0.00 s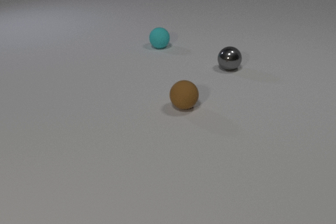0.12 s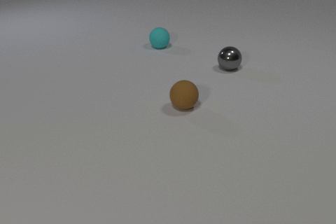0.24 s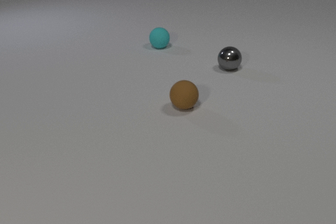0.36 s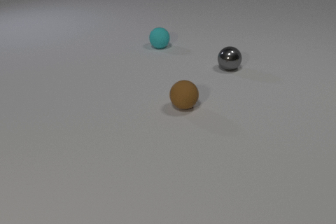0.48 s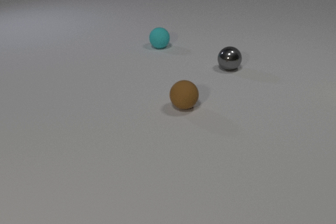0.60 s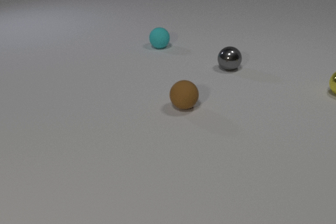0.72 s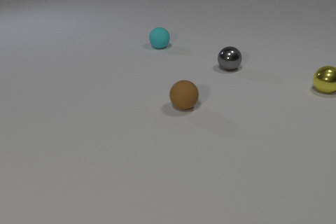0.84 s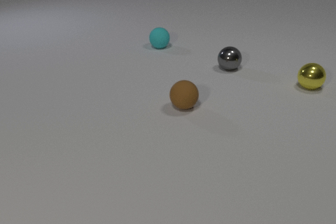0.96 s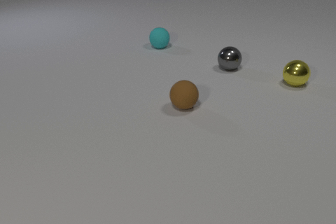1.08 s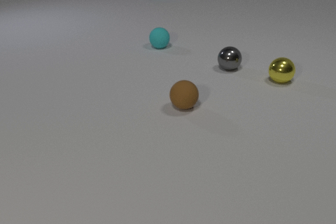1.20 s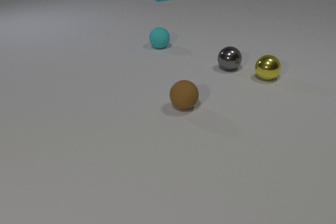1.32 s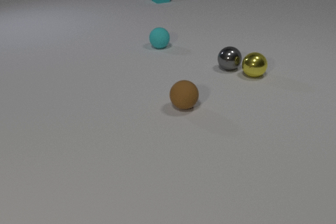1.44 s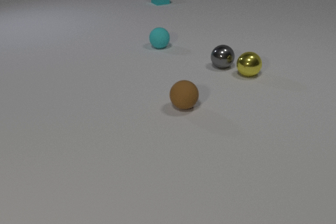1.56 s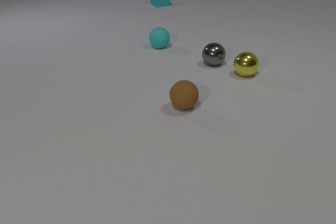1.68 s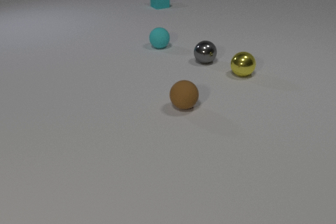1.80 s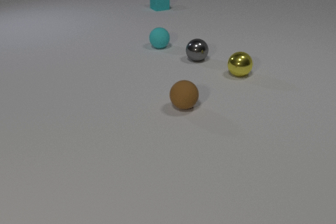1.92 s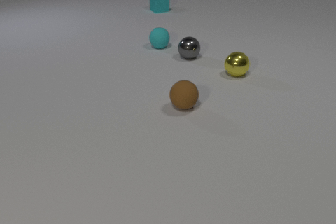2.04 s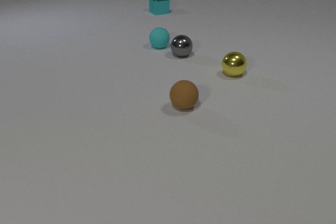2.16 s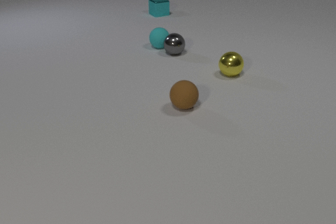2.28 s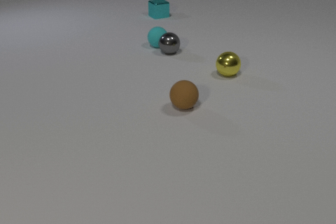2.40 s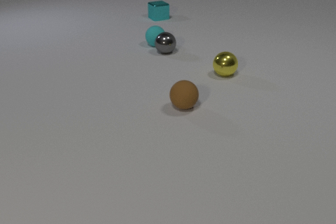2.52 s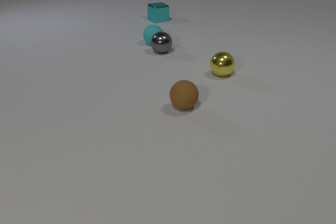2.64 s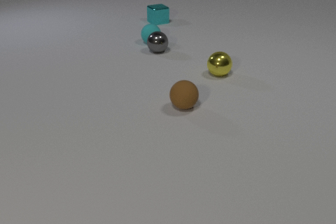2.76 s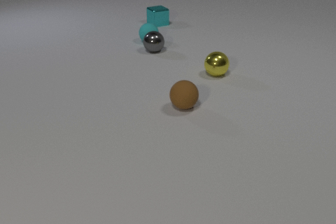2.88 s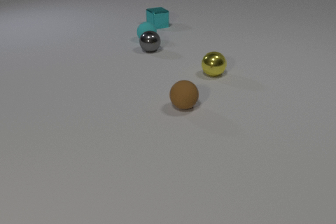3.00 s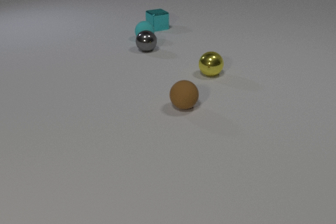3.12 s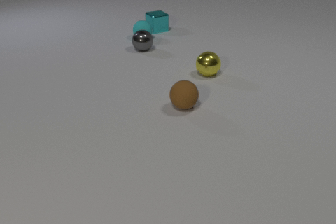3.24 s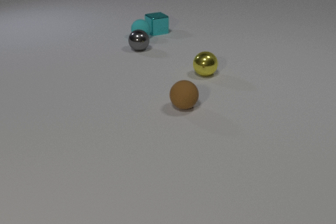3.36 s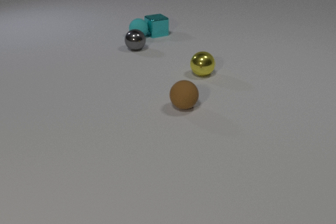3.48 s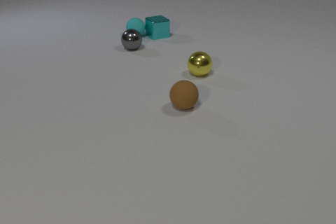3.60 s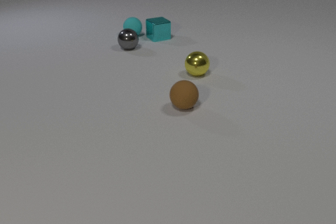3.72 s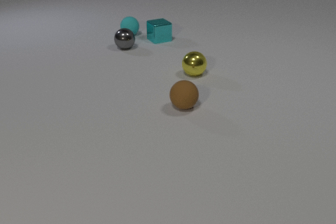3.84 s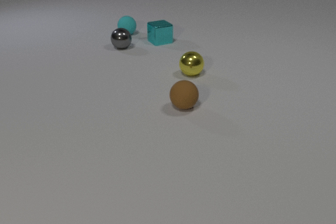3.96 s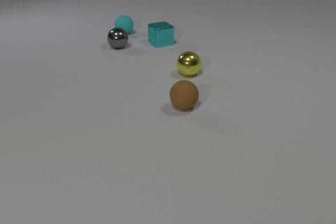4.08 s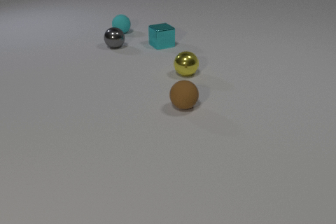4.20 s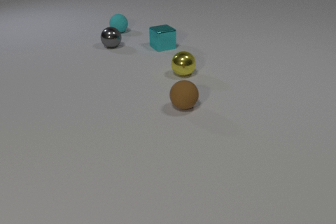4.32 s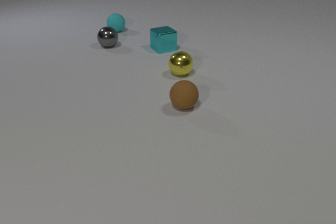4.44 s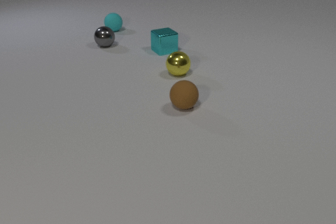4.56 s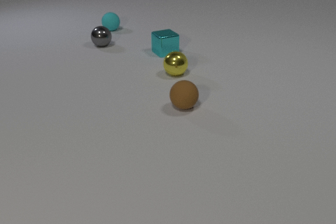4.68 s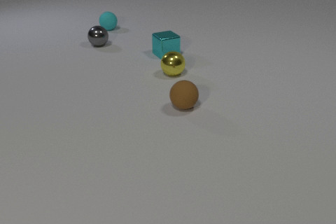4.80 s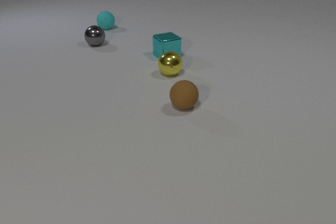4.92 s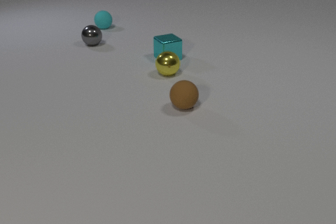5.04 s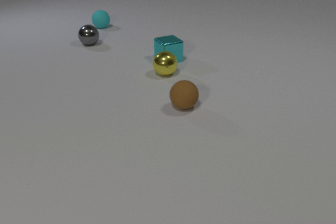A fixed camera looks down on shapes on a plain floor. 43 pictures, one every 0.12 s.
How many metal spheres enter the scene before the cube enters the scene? 1.
How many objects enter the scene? 2.
Are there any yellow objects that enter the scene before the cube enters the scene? yes.
0.00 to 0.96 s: The yellow metal sphere comes in at the right edge, rolls to the left.
0.96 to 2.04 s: The yellow metal sphere rolls to the left. The gray metal sphere rolls to the left and away from the camera. The cyan metal cube comes in at the top edge, slides toward the camera. The yellow metal sphere and the gray metal sphere collide.
2.04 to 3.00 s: The yellow metal sphere rolls to the left. The gray metal sphere rolls to the left and away from the camera. The cyan metal cube slides toward the camera. The cyan rubber sphere rolls away from the camera and to the left. The gray metal sphere and the cyan rubber sphere collide.
3.00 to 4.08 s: The yellow metal sphere rolls to the left. The gray metal sphere rolls to the left and away from the camera. The cyan metal cube slides toward the camera. The cyan rubber sphere rolls away from the camera and to the left. The cyan metal cube and the cyan rubber sphere collide.
4.08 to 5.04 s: The yellow metal sphere rolls to the left. The gray metal sphere rolls to the left and away from the camera. The cyan metal cube slides toward the camera. The cyan rubber sphere rolls to the left and away from the camera.
